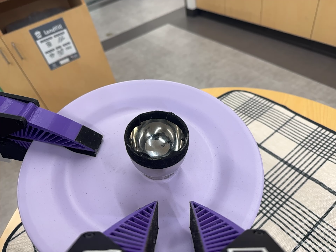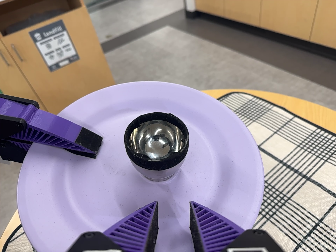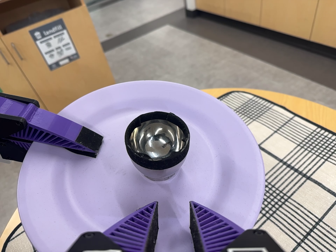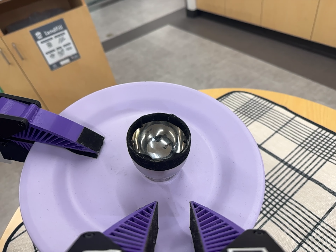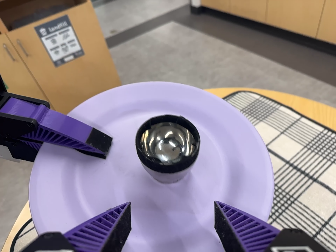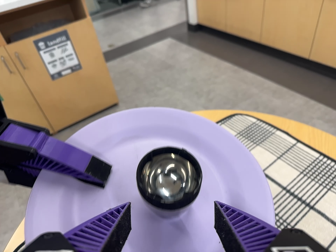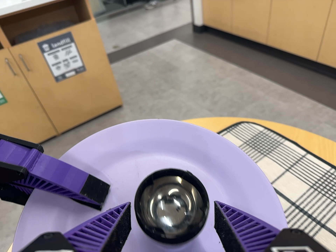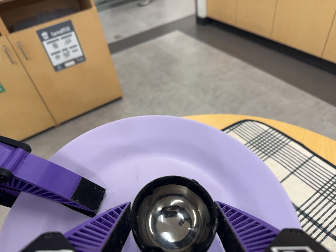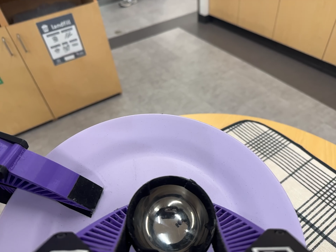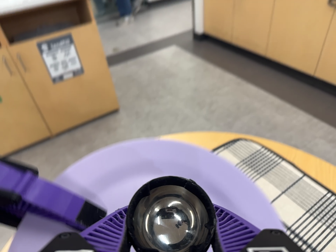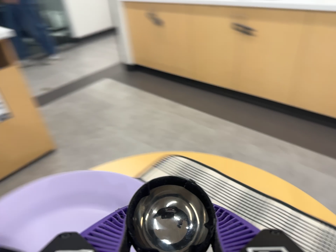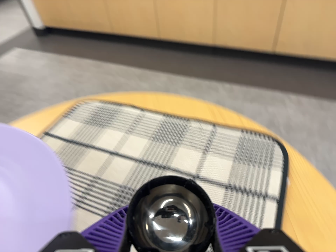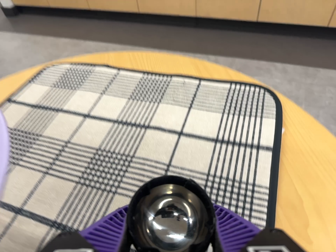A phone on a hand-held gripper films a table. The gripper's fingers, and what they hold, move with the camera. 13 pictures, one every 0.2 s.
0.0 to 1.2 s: The camera travels toward the top of its view, about 6 cm, so close, fixed things drift downward.
1.2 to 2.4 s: The camera swings to its right by about 30 degrees, and the scene slides to the left. It travels to its right, toward the bottom of its view and forward, about 18 cm, so close, fixed things drift to the left. It rolls about its line of sight by about 20 degrees, and the scene rotates counterclockwise.
The film runs forward here.
